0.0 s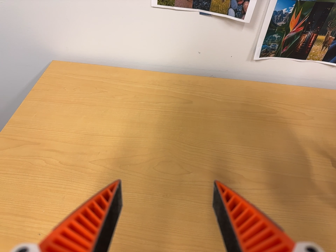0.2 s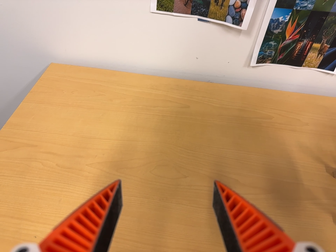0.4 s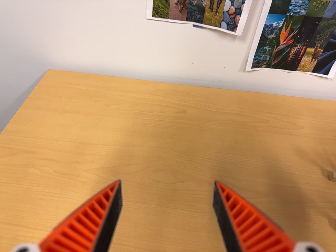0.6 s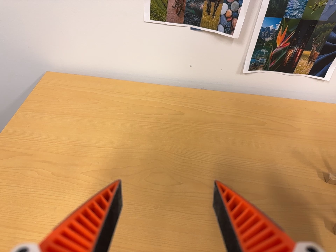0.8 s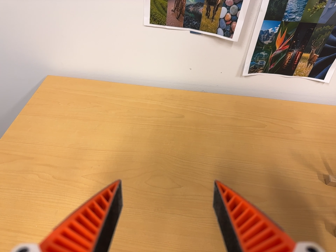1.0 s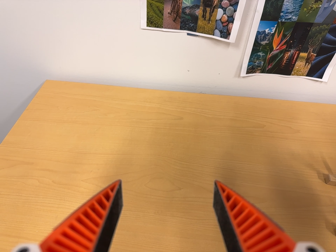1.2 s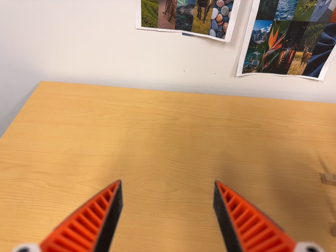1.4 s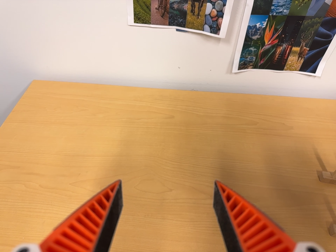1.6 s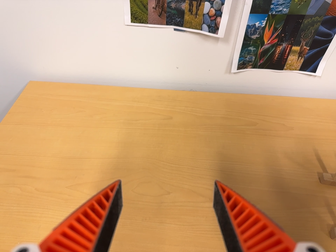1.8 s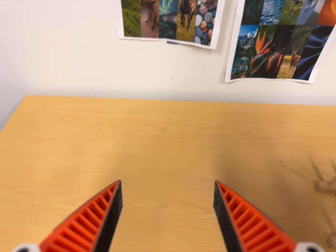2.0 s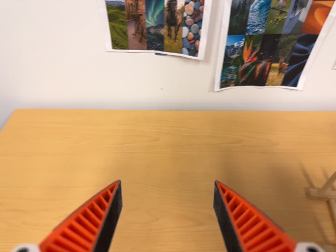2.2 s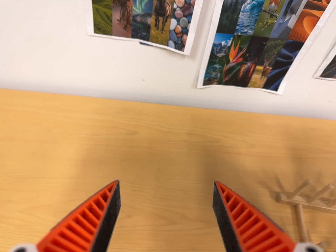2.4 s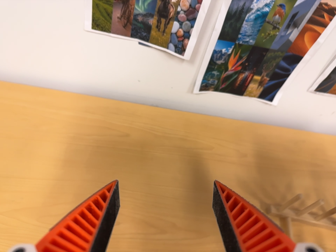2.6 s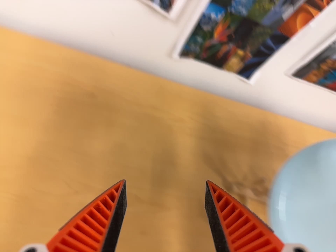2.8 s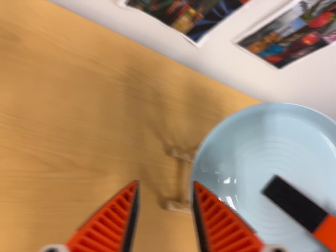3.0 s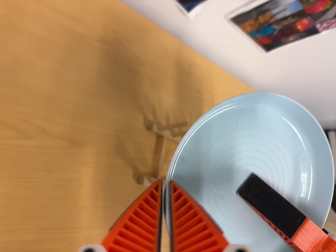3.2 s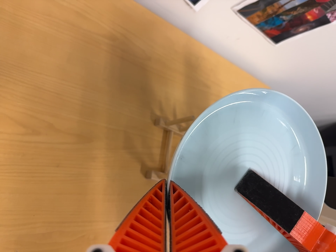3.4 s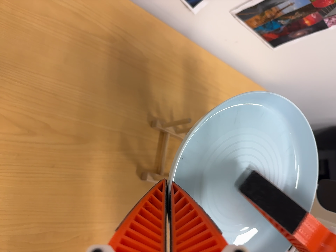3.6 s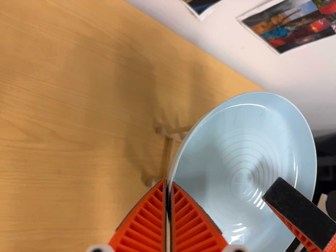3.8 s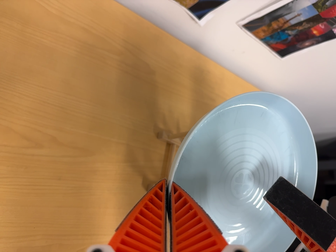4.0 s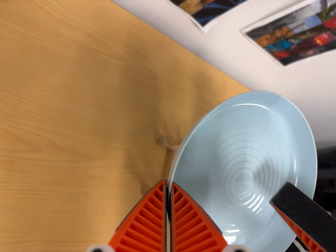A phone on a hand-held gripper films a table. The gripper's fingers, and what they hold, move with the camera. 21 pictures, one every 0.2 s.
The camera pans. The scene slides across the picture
to the left.
0.0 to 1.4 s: The camera shifts only a little, or ends up much as it began.
1.4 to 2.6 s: The camera pans to its right by about 20 degrees. It travels toward the top of its view and forward, about 10 cm. Its aim tips toward the bottom of its view by about 10 degrees. It rolls about its line of sight by about 10 degrees, and the scene rotates clockwise.
2.6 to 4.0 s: The scene slides to the left, as the camera pans about 15 degrees to its right. It travels forward, about 6 cm, so what stands in front looms larger. Its aim tips toward the bottom of its view by about 15 degrees, and the scene shifts upward. It rolls about its line of sight by about 10 degrees, and the scene rotates clockwise.
The film runs backward here.
